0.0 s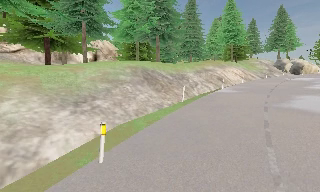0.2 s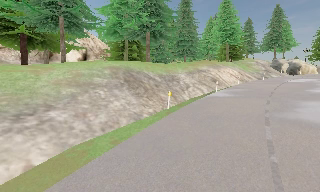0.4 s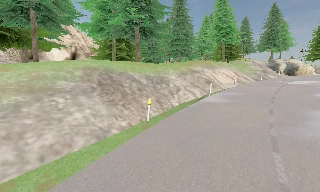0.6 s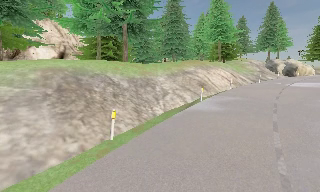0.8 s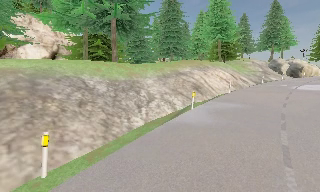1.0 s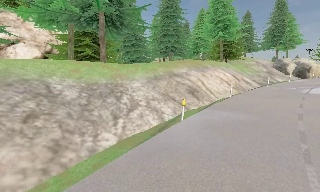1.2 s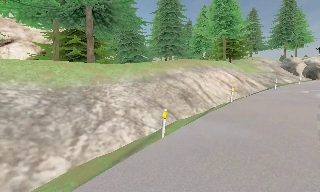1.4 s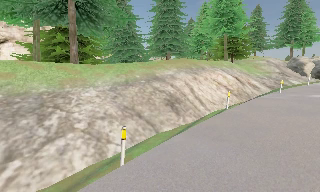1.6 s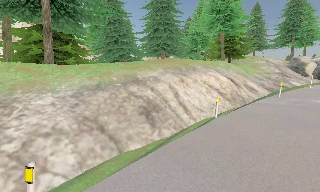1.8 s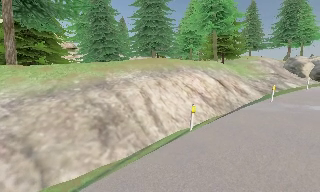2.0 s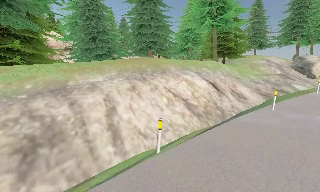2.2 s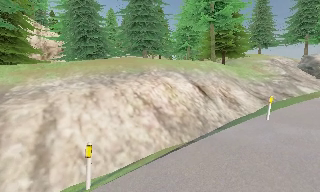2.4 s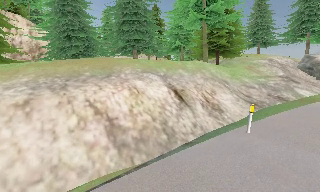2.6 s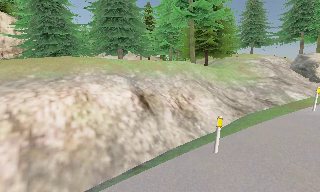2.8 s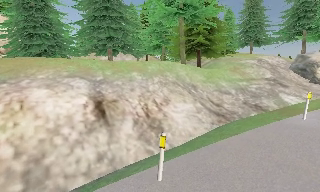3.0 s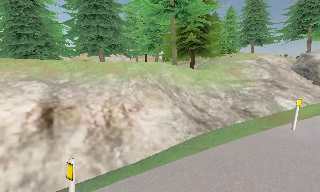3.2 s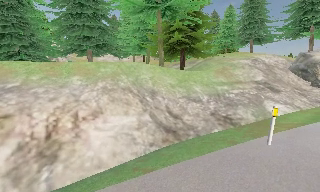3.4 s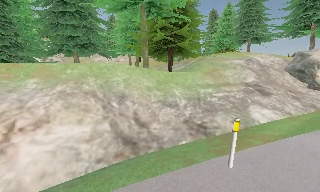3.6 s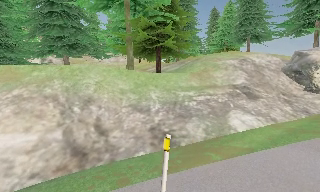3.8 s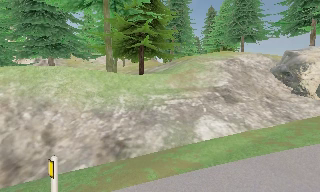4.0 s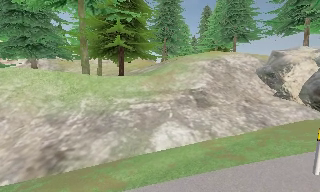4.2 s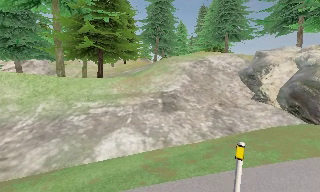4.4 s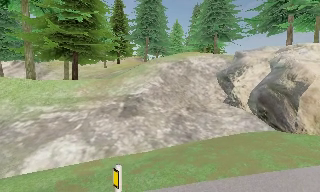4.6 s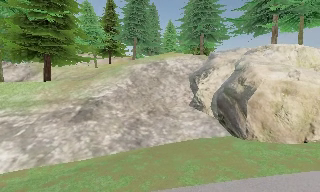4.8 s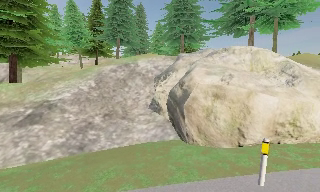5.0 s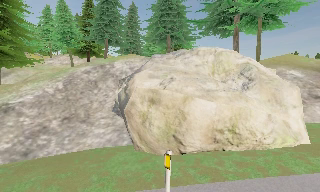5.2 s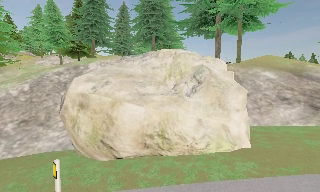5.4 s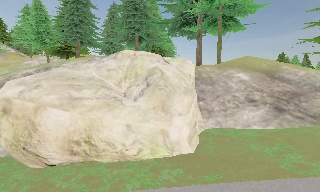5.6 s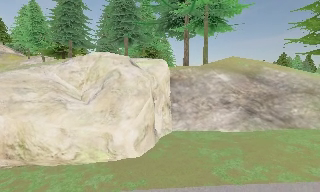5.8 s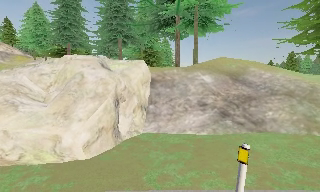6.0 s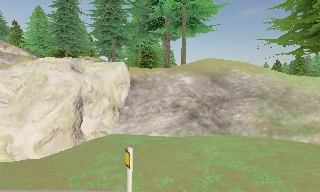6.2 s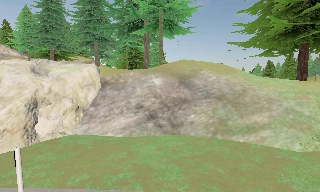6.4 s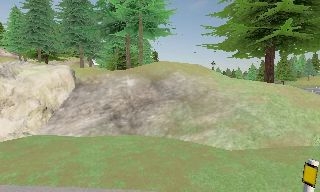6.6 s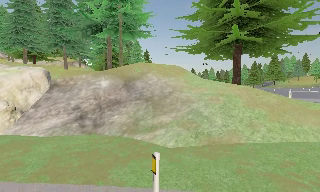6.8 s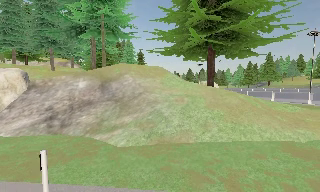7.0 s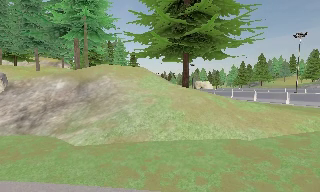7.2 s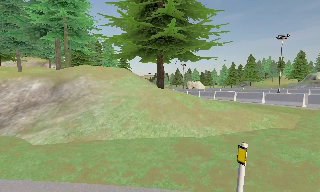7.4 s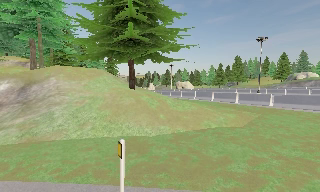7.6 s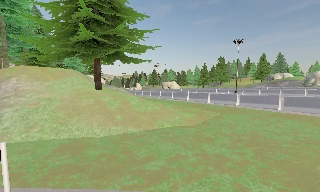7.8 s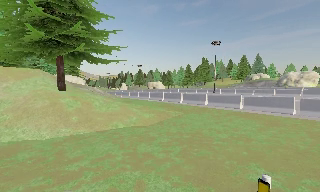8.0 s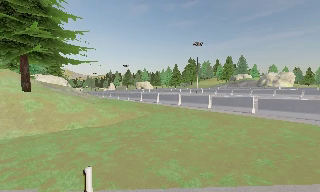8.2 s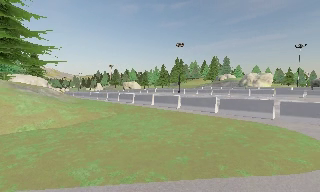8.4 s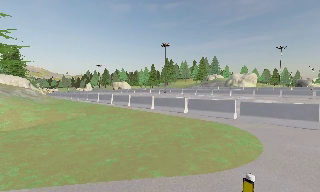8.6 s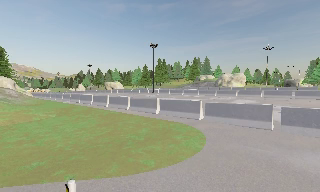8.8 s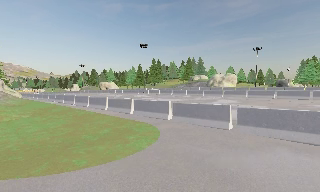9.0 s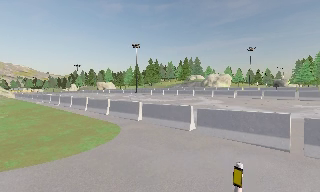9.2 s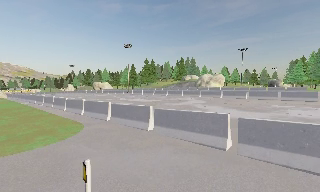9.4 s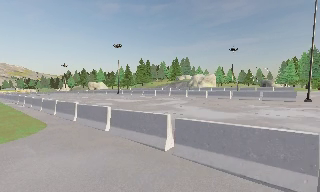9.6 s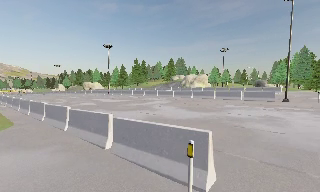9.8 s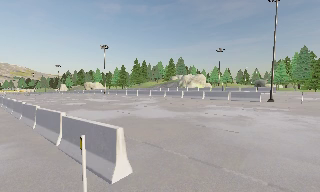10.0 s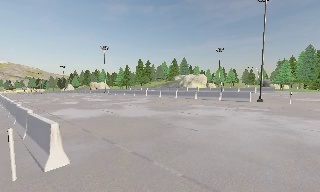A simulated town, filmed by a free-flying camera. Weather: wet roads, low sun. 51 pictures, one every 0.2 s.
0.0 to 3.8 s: The camera pans to its left, which is counterclockwise from overhead, by about 15 degrees. It travels to its right and forward, about 30 m, so close, fixed things drift to the left.
3.8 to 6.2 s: The camera travels to its right, about 20 m, so close, fixed things drift to the left.
6.2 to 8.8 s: The scene slides to the left, as the camera pans about 30 degrees to its right. It travels to its right, about 20 m, so close, fixed things drift to the left.
8.8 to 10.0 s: The camera travels to its right, about 12 m, so close, fixed things drift to the left.
The film runs forward here.
